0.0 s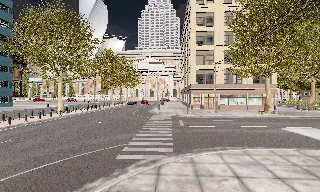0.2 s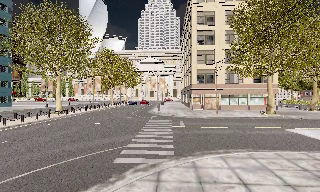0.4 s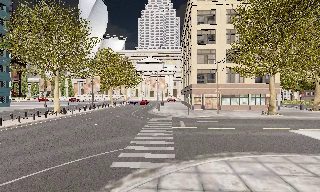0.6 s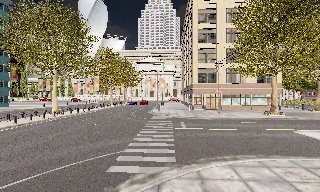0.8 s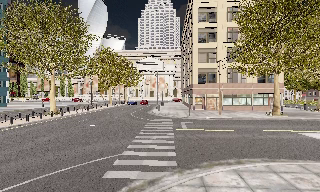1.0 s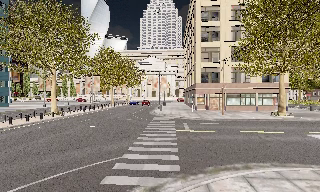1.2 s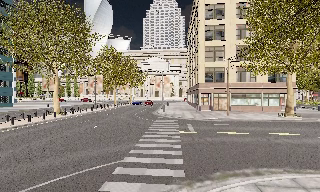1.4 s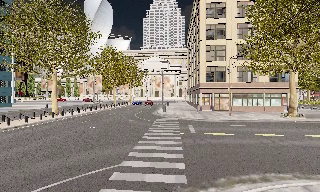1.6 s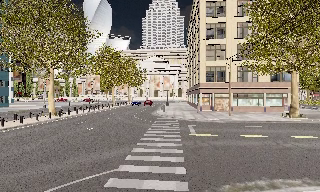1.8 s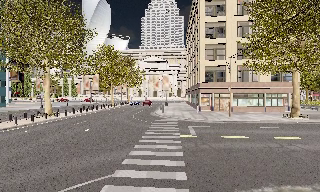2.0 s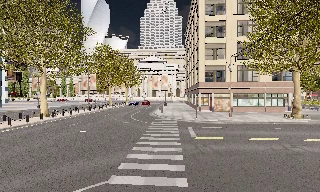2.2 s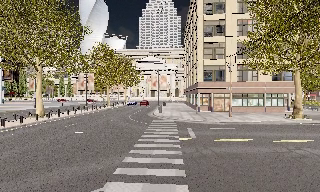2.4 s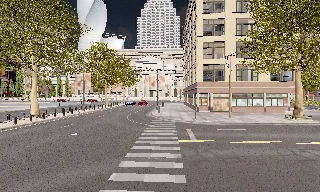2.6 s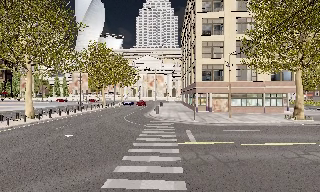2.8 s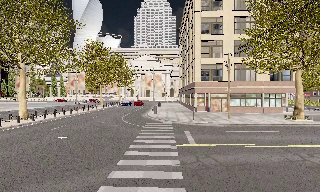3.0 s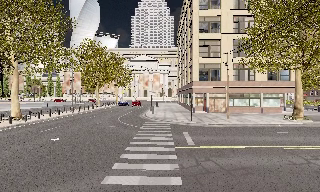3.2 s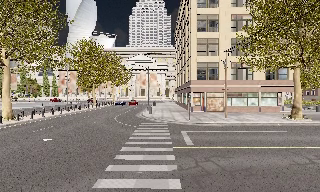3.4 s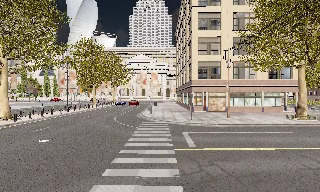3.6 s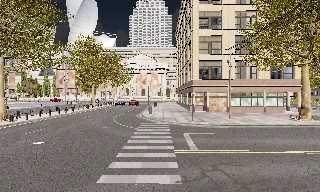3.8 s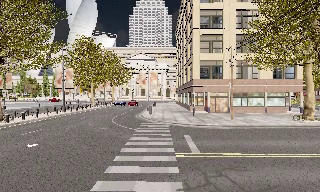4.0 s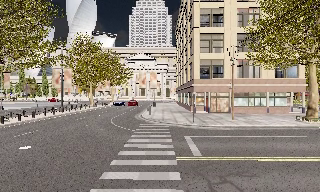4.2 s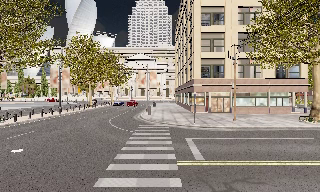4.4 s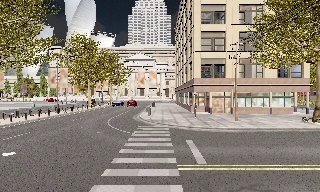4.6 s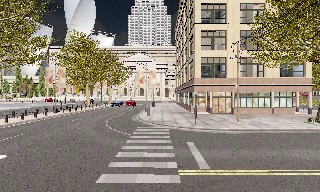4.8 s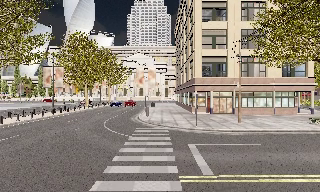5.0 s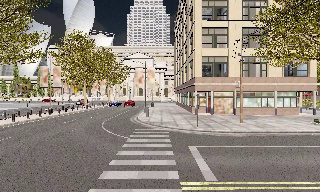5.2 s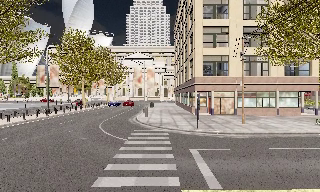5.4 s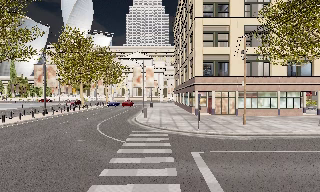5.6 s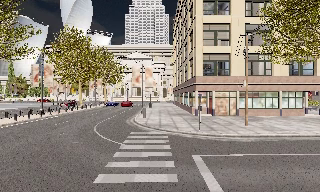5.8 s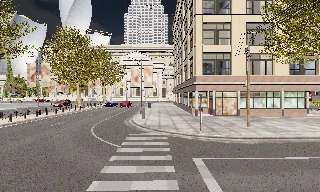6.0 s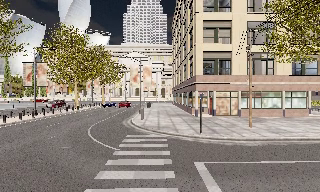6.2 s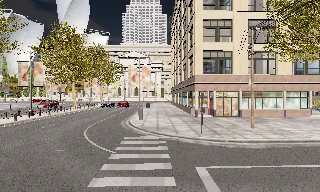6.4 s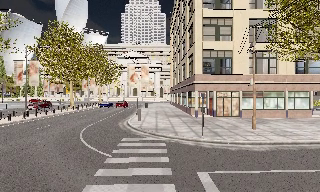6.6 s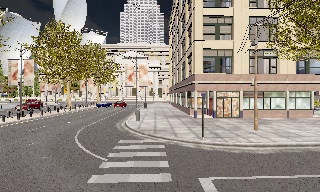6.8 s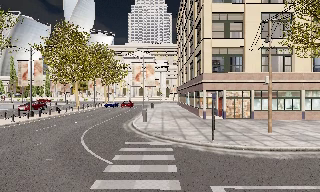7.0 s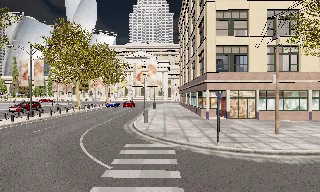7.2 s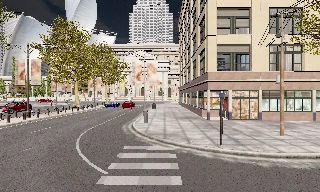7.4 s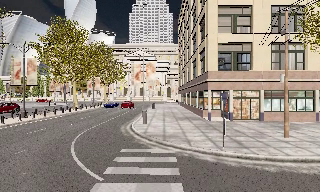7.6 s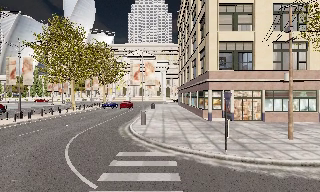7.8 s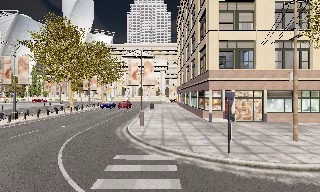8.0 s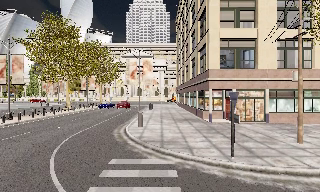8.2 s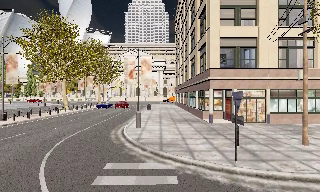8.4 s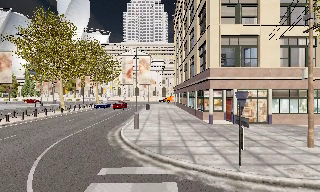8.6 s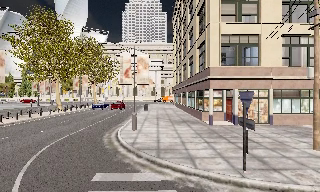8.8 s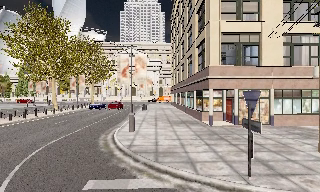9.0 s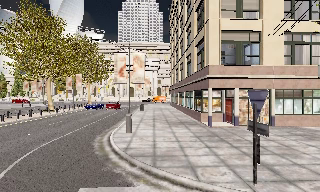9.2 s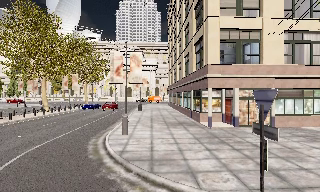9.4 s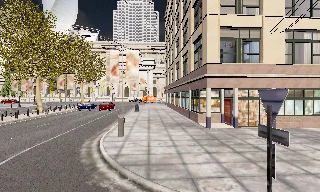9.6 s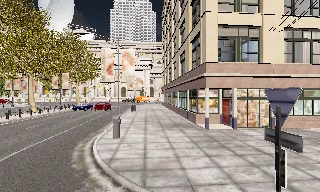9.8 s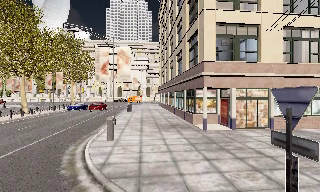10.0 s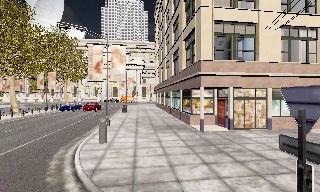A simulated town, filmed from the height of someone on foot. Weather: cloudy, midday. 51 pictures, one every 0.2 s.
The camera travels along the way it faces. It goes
forward.
0.0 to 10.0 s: The camera pans to its right, which is clockwise from overhead, by about 10 degrees. It travels forward, about 20 m, so what stands in front looms larger.
The film runs forward here.
